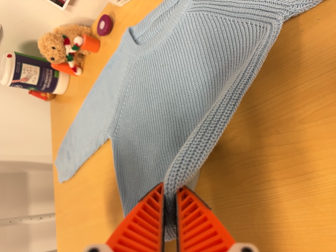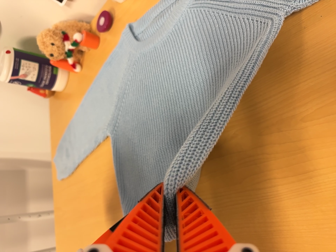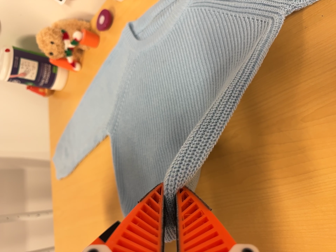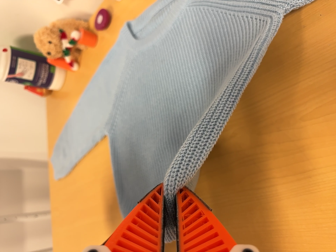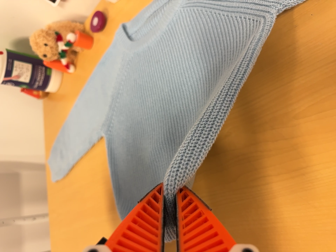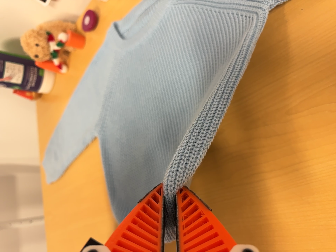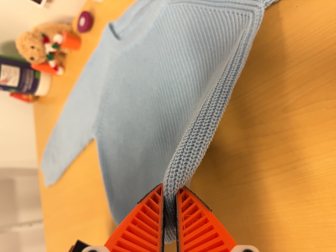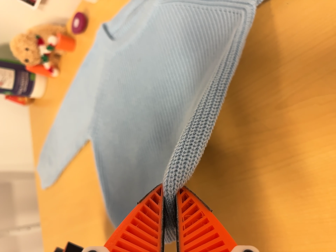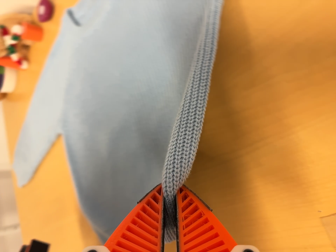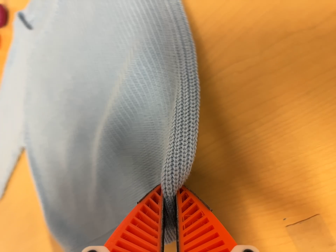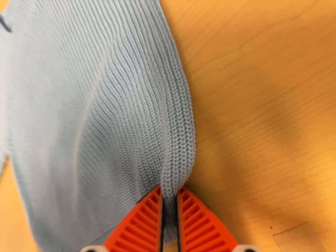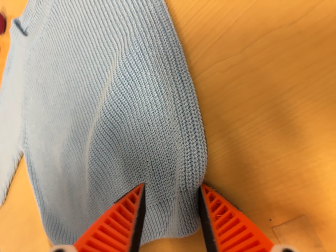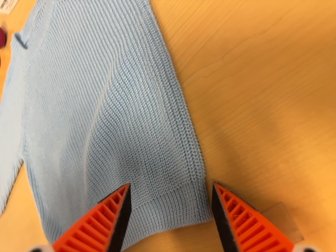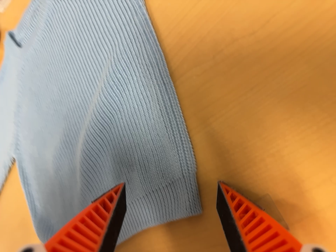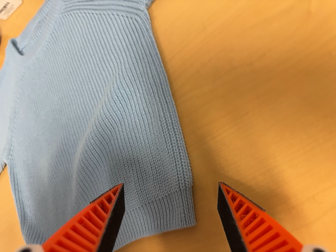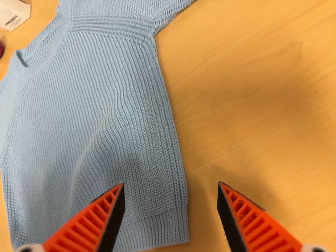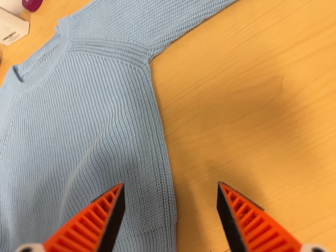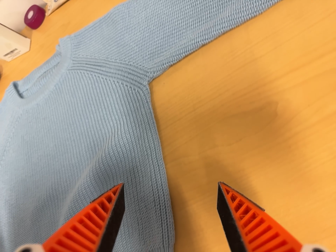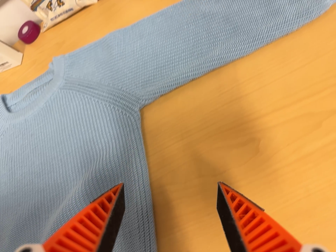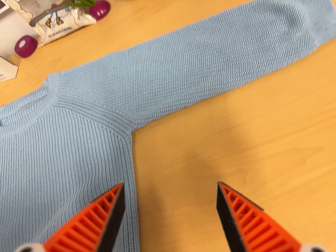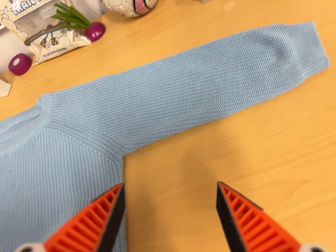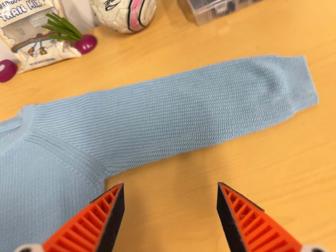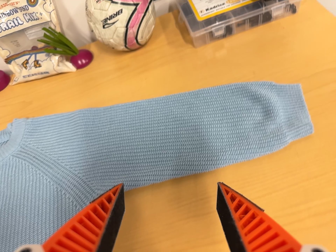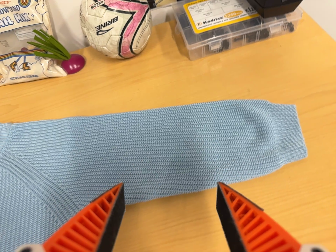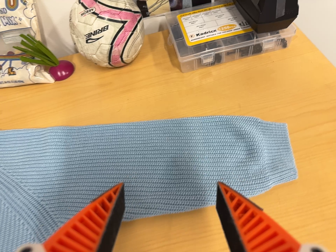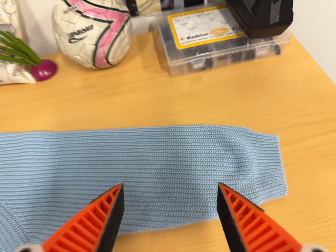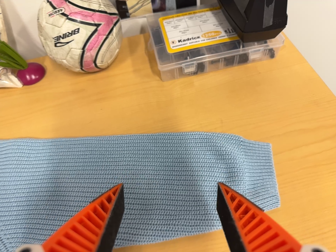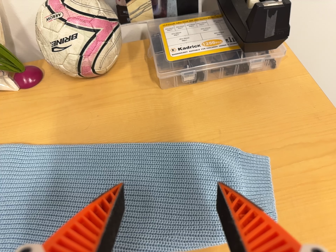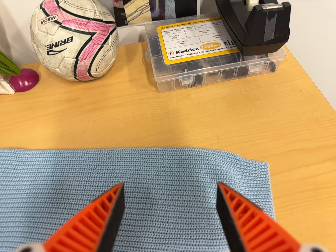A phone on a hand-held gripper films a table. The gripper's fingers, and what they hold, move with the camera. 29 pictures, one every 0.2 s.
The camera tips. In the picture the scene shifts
downward.
The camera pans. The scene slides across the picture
to the left.
0.0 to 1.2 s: The camera shifts only a little, or ends up much as it began.
1.2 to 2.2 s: The camera travels to its right and forward, about 10 cm, so close, fixed things drift to the left. It rolls about its line of sight by about 10 degrees, and the scene rotates counterclockwise.
2.2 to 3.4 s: The camera pans to its right by about 10 degrees. It travels backward, about 9 cm, so what stands in front gets smaller. Its aim tips toward the top of its view by about 15 degrees, and the scene shifts downward.
3.4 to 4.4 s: The scene slides to the left, as the camera pans about 10 degrees to its right. It travels toward the top of its view, about 9 cm, so close, fixed things drift downward. Its aim tips toward the top of its view by about 15 degrees, and the scene shifts downward. It rolls about its line of sight by about 15 degrees, and the scene rotates clockwise.
4.4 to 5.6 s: The camera travels toward the top of its view and forward, about 10 cm, so close, fixed things drift downward. It rolls about its line of sight by about 10 degrees, and the scene rotates clockwise.
The film runs backward here.
